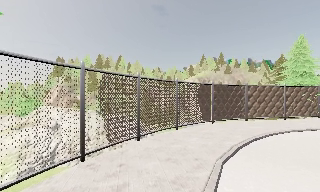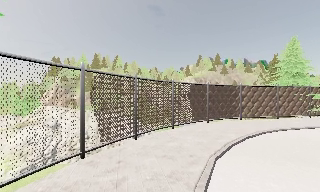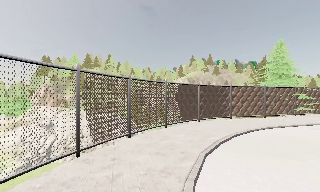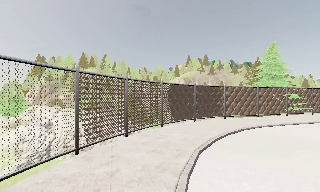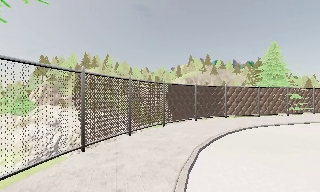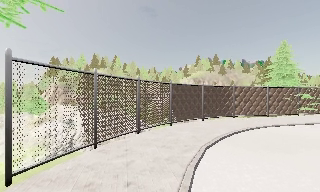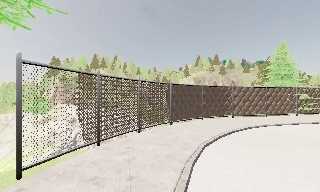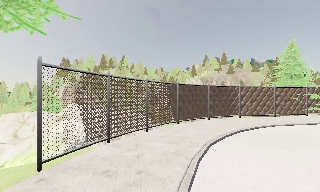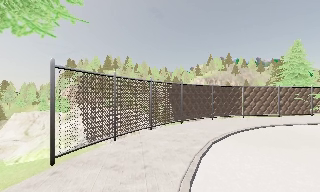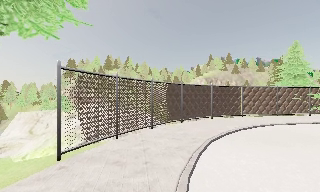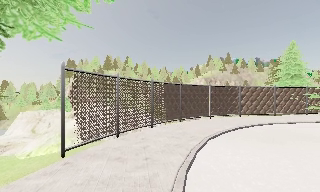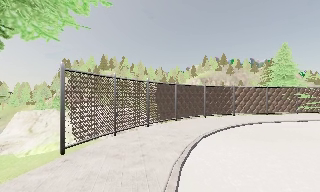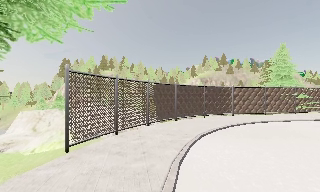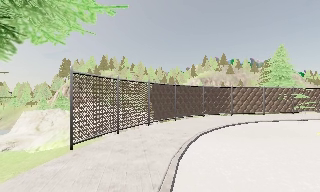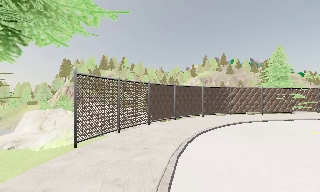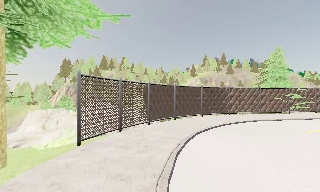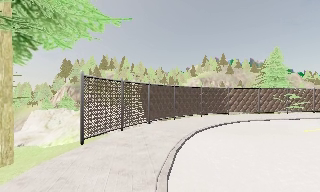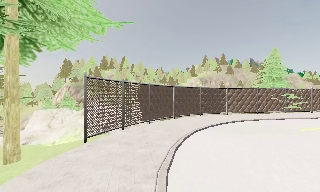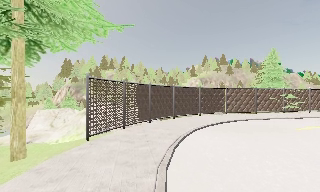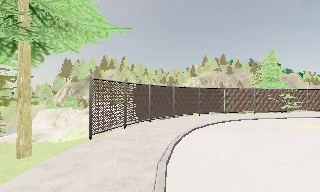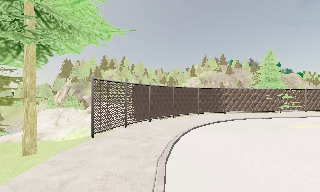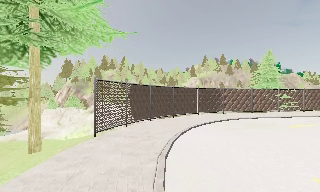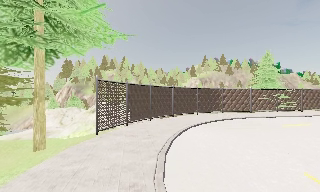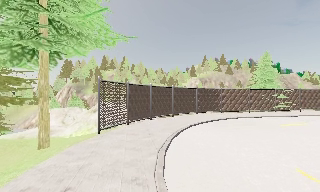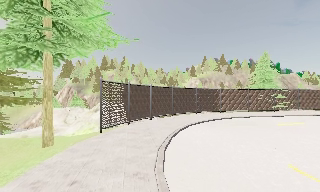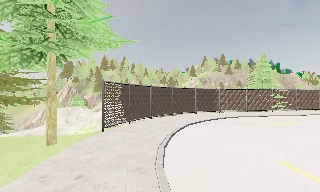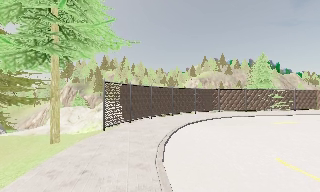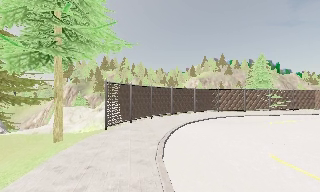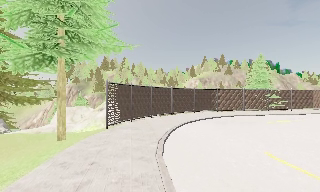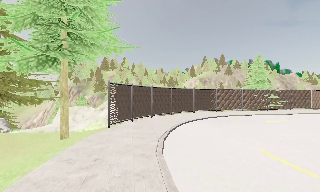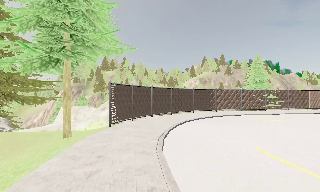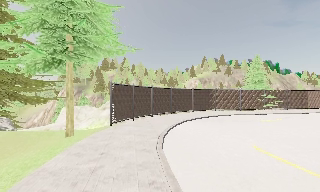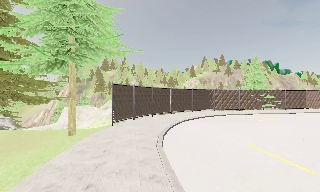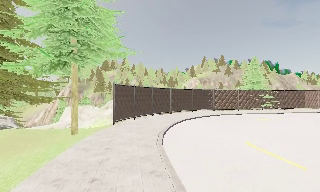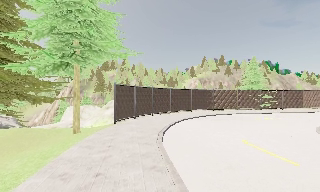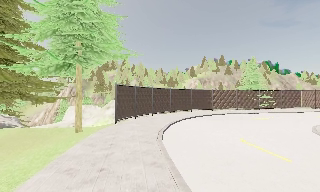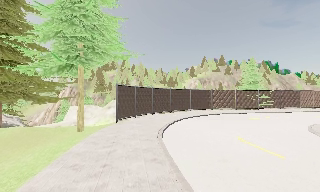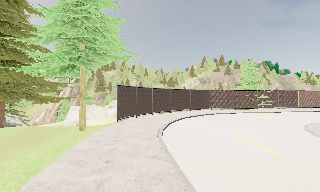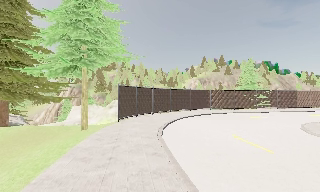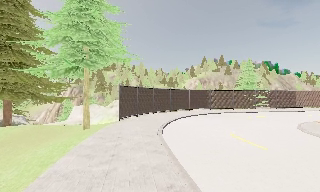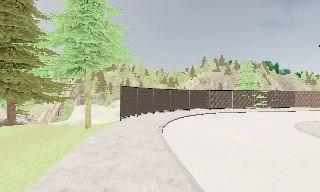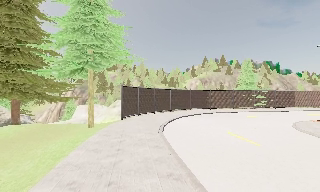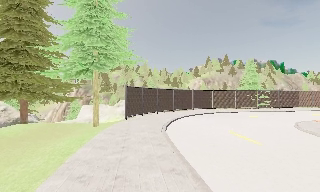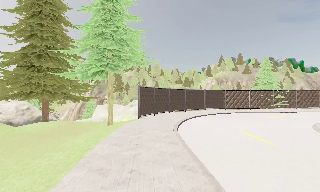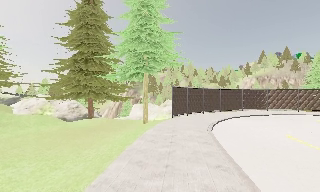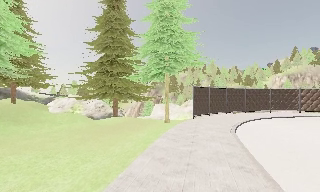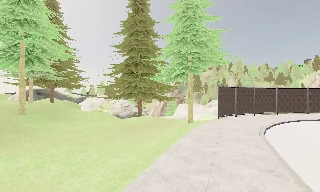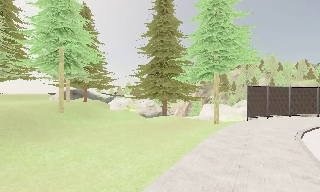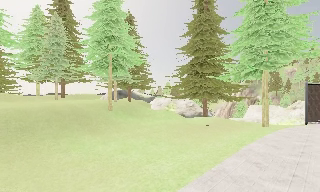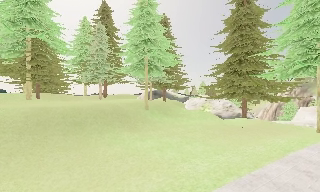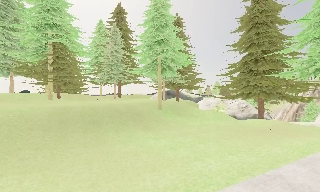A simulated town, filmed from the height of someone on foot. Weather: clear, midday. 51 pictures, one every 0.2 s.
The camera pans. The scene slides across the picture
to the right.
The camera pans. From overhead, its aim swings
counterclockwise.
0.0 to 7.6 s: The camera travels backward, about 11 m, so what stands in front gets smaller.
7.6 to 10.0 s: The camera pans to its left, which is counterclockwise from overhead, by about 75 degrees. It travels backward, about 3 m.
The film runs backward here.
